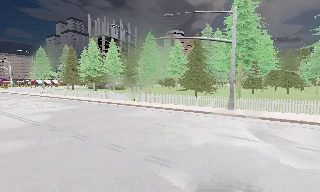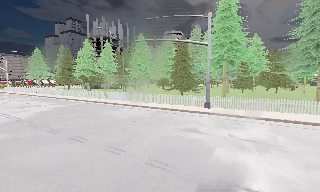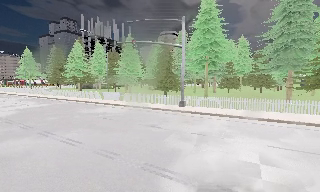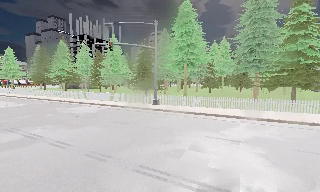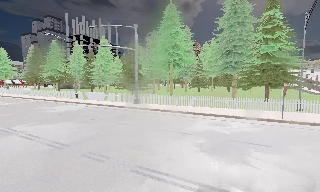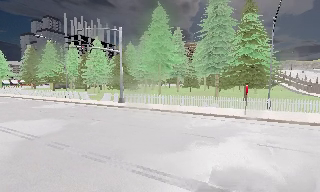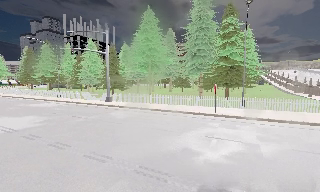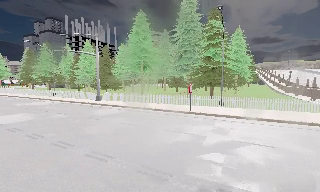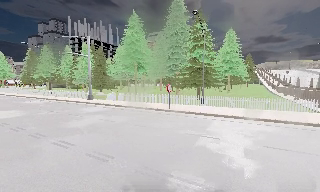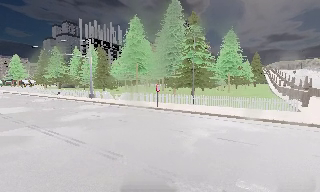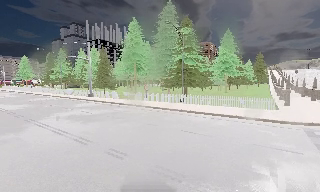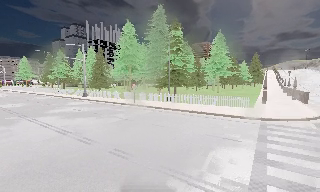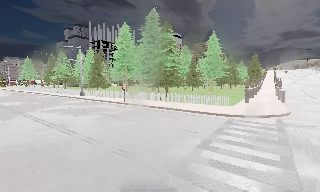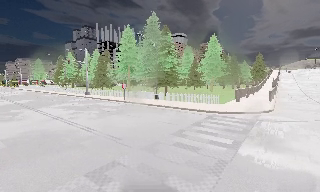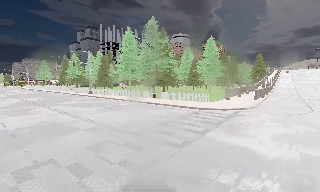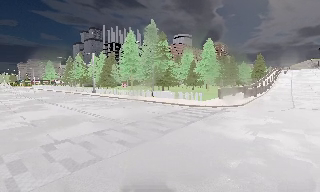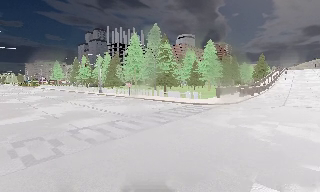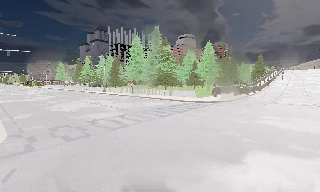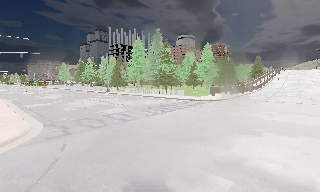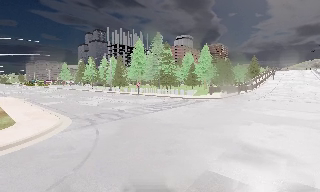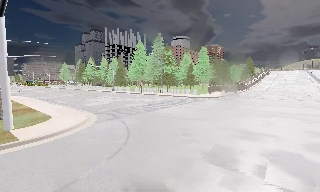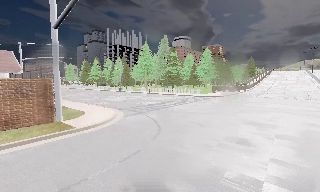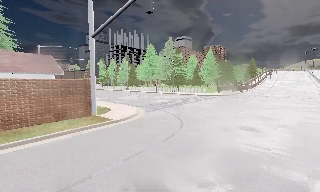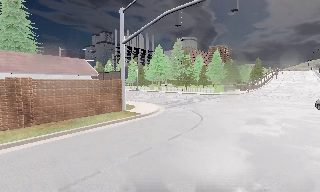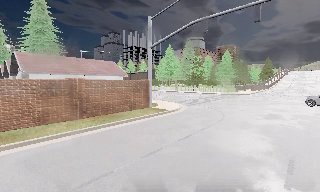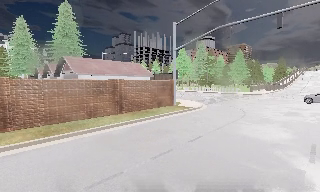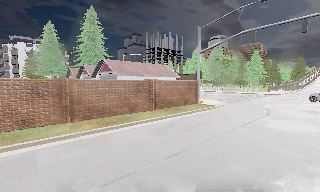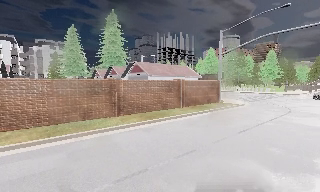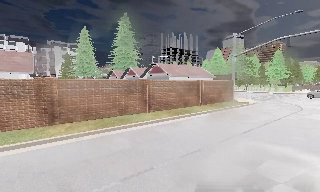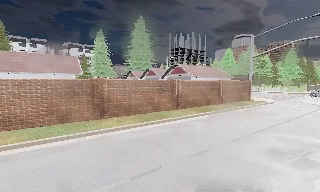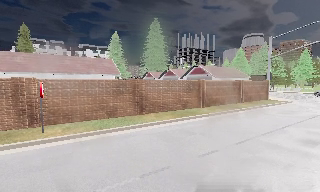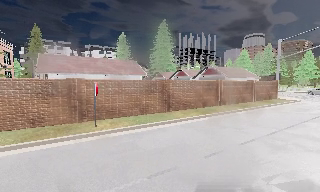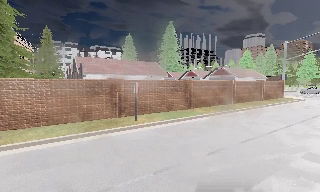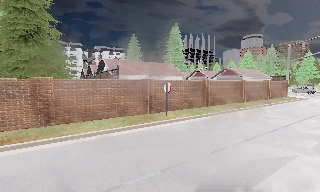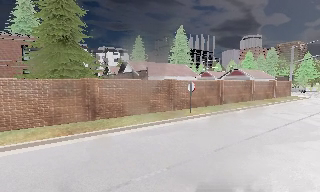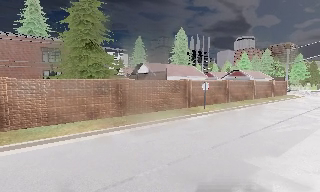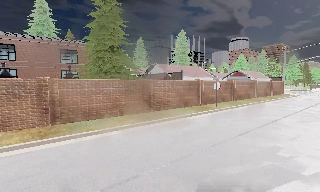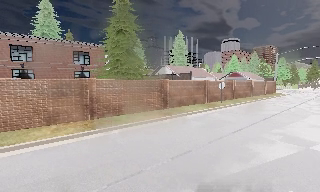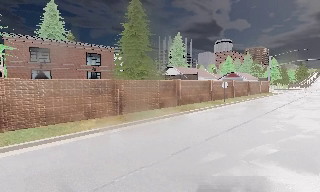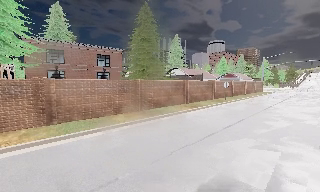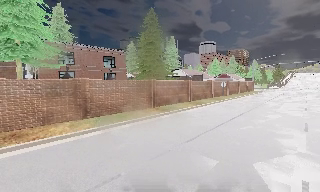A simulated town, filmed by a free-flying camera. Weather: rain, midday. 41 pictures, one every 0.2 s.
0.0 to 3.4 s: The camera pans to its left, which is counterclockwise from overhead, by about 10 degrees. It travels to its right and backward, about 30 m, so close, fixed things drift to the left.
3.4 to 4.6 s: The camera travels backward and to its left, about 12 m, so what stands in front gets smaller.
4.6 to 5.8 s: The camera pans to its left, which is counterclockwise from overhead, by about 15 degrees. It travels to its left and backward, about 12 m, so close, fixed things drift to the right.
5.8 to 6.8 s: The camera travels to its left and backward, about 11 m, so close, fixed things drift to the right.
6.8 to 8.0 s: The camera pans to its right, which is clockwise from overhead, by about 15 degrees. It travels to its left and backward, about 14 m, so close, fixed things drift to the right.
The film runs forward here.
